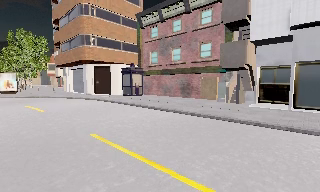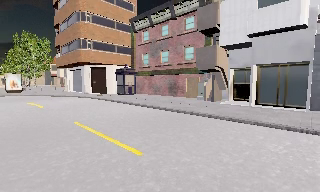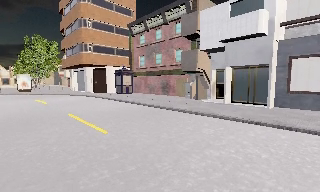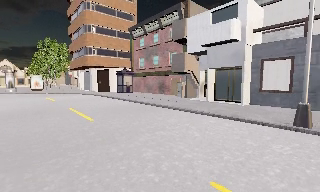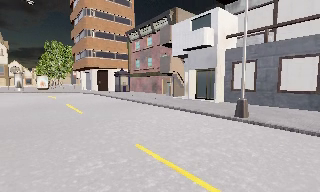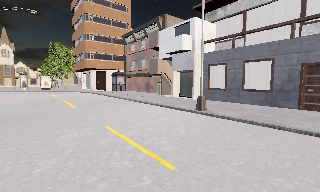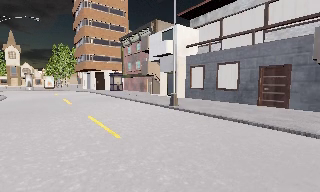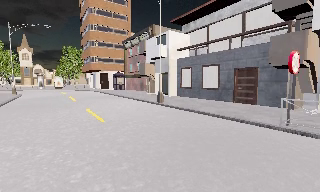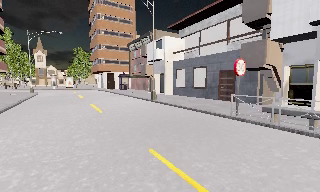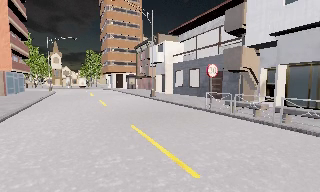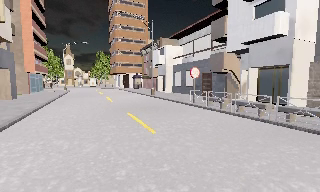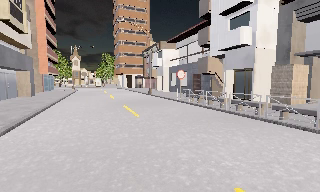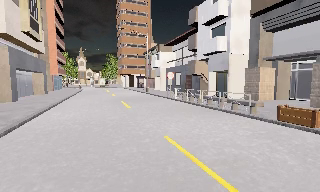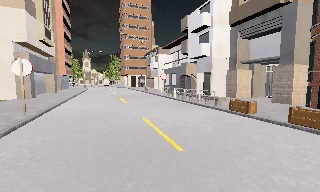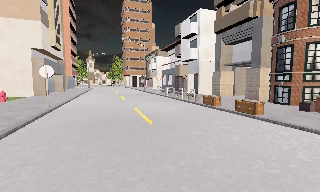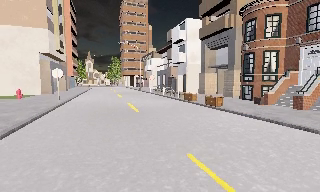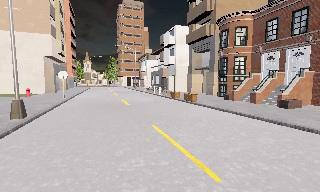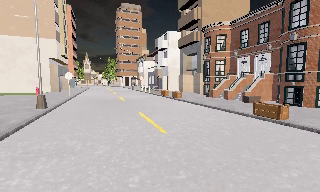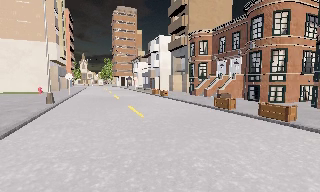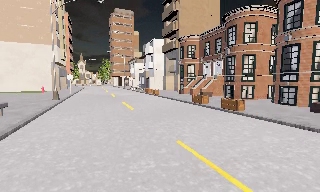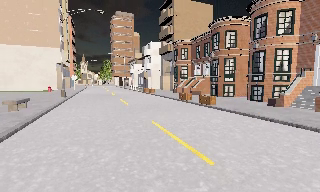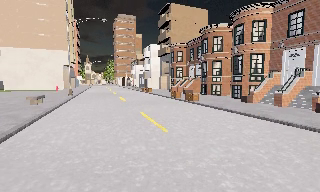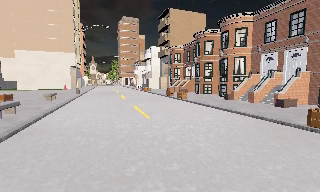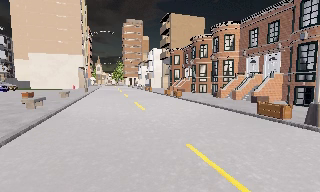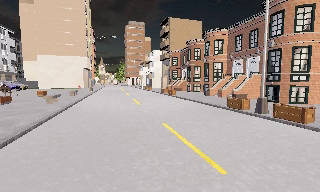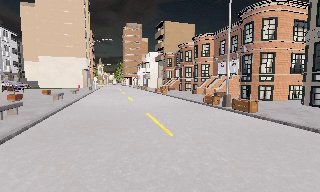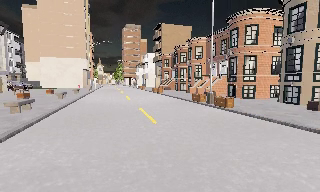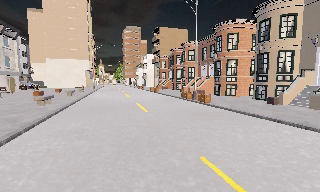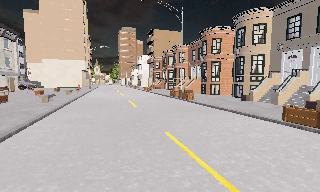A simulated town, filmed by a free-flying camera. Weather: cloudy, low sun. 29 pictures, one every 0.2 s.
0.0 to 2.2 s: The camera pans to its left, which is counterclockwise from overhead, by about 25 degrees. It travels backward and to its right, about 20 m, so what stands in front gets smaller.
2.2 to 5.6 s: The camera travels backward, about 35 m, so what stands in front gets smaller.
The film runs forward here.
